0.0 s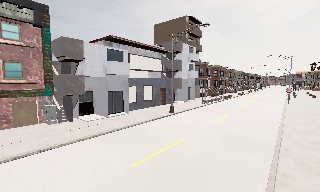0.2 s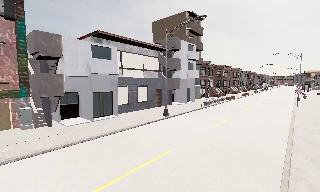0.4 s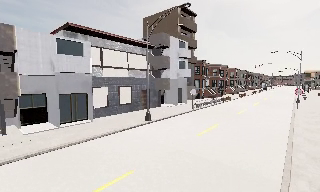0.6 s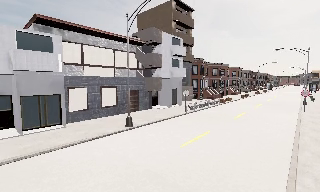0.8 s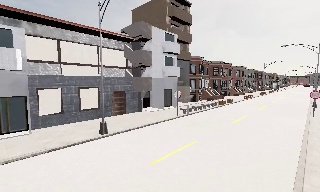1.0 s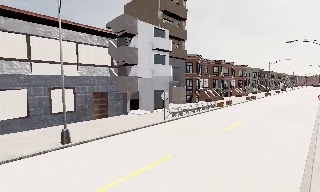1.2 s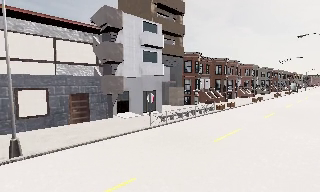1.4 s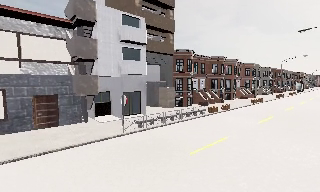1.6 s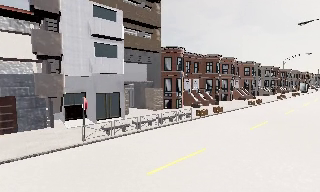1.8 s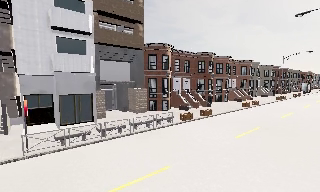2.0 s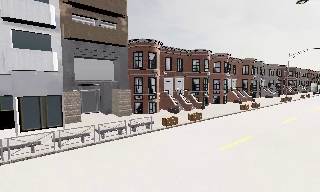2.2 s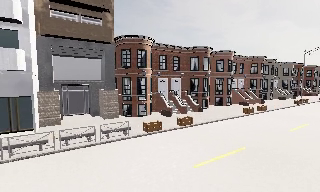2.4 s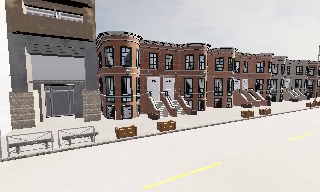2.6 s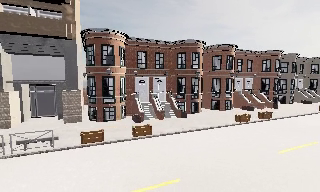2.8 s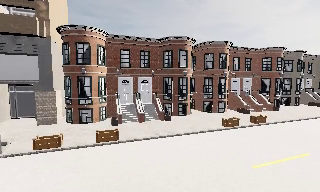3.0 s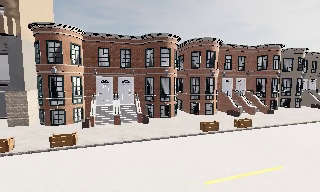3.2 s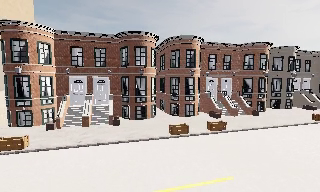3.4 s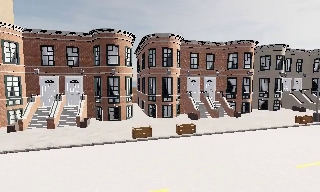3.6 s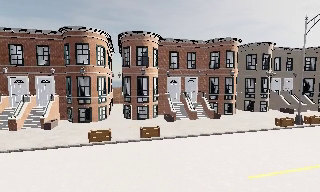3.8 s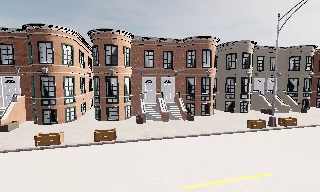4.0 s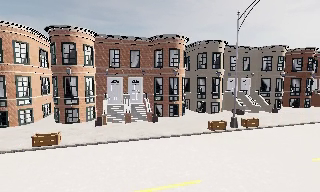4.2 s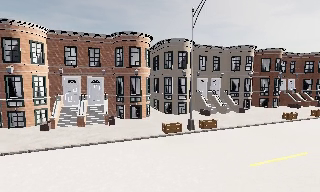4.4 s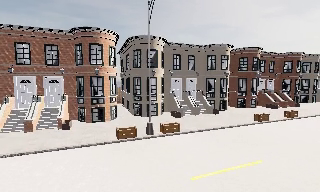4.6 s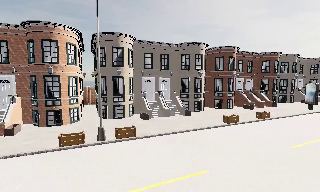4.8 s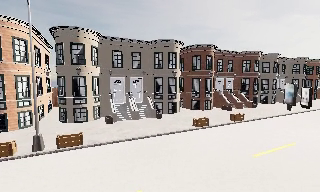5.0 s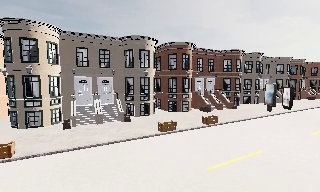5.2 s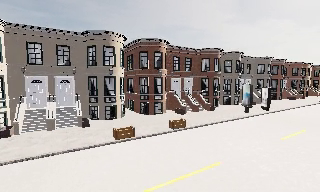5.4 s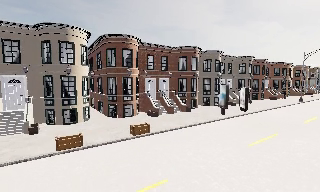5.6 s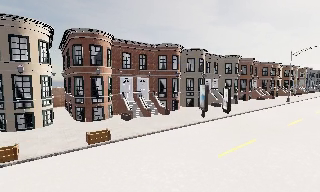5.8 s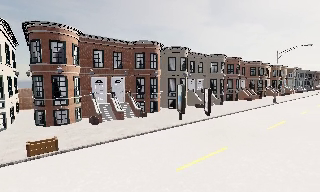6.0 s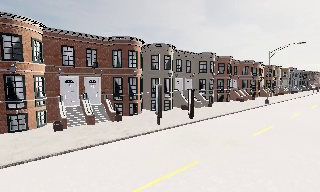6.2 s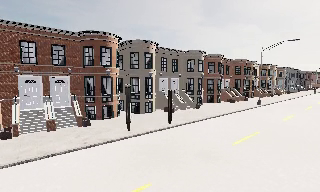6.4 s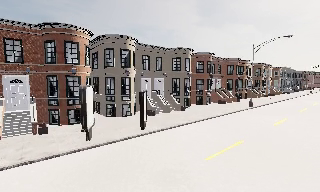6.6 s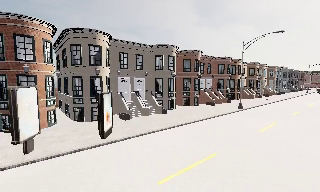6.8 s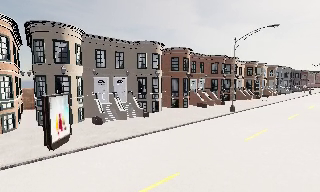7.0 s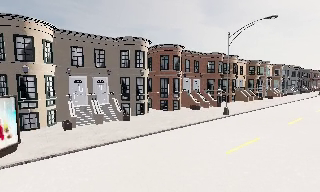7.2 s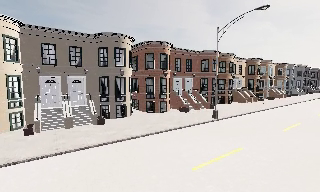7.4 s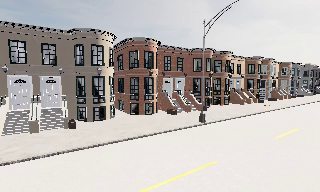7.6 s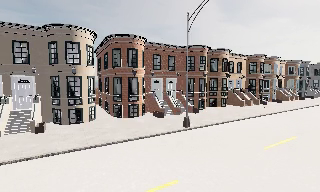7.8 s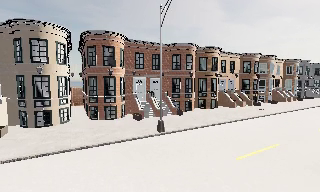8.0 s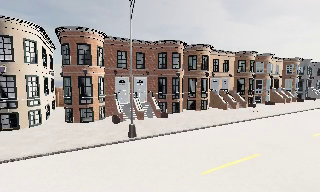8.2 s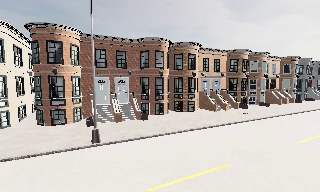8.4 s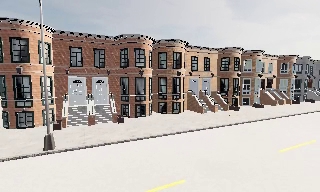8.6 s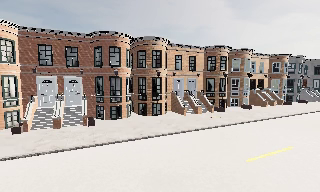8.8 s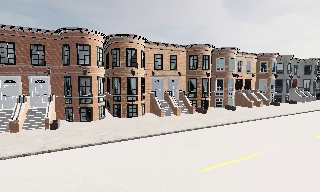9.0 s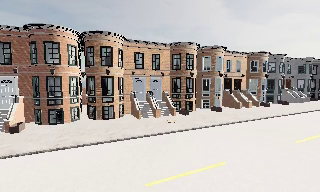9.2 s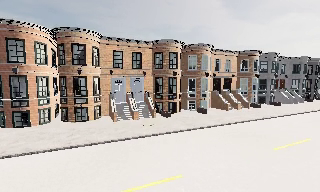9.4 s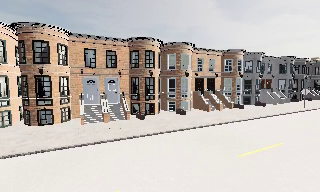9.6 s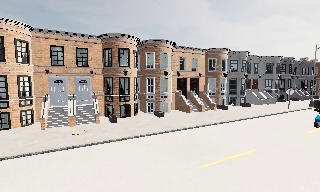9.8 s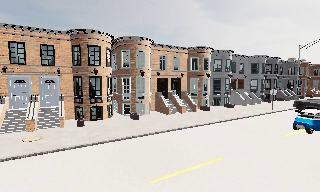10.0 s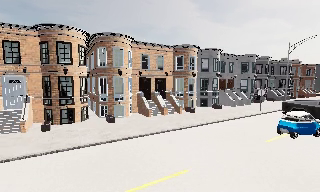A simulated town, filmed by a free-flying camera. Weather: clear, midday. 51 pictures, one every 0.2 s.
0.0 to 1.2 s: The camera travels forward and to its right, about 13 m, so what stands in front looms larger.
1.2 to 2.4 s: The camera pans to its left, which is counterclockwise from overhead, by about 15 degrees. It travels to its right and forward, about 14 m, so close, fixed things drift to the left.
2.4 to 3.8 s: The camera pans to its left, which is counterclockwise from overhead, by about 15 degrees. It travels to its right, about 16 m, so close, fixed things drift to the left.
3.8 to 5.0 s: The camera swings to its right by about 15 degrees, and the scene slides to the left. It travels to its right, about 14 m, so close, fixed things drift to the left.
5.0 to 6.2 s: The camera pans to its right, which is clockwise from overhead, by about 10 degrees. It travels to its right and forward, about 13 m, so close, fixed things drift to the left.
6.2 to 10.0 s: The camera travels to its right and forward, about 40 m, so close, fixed things drift to the left.
The film runs forward here.
